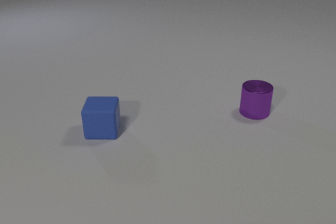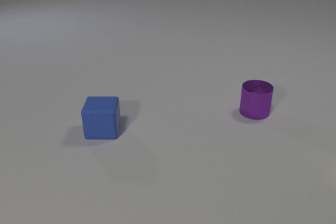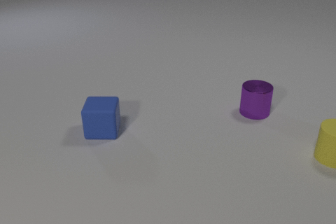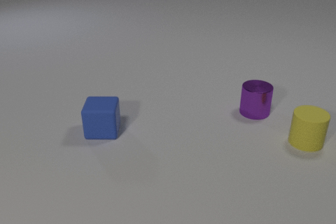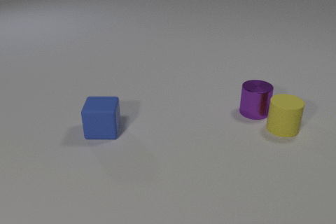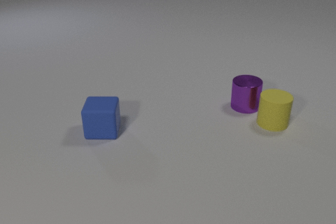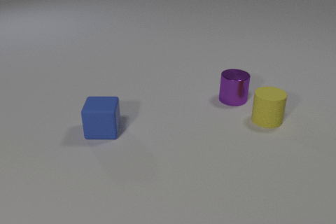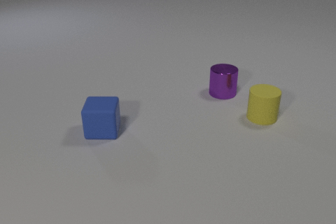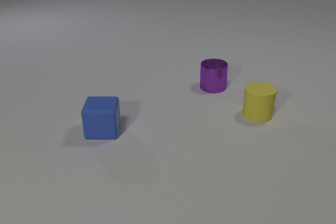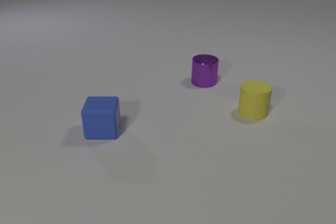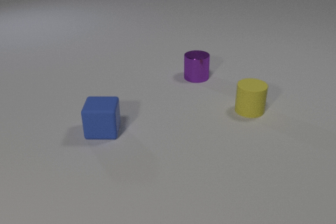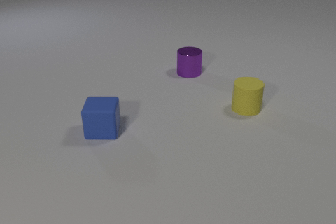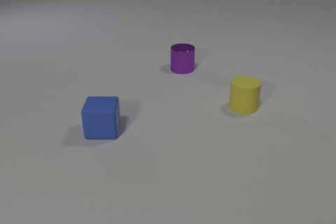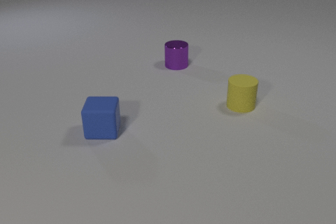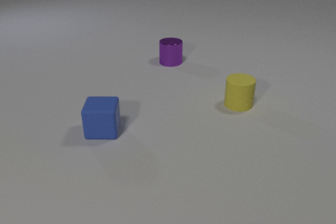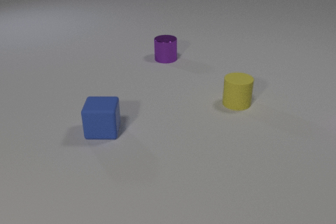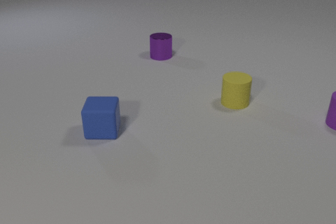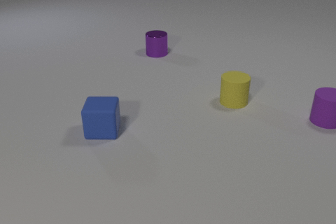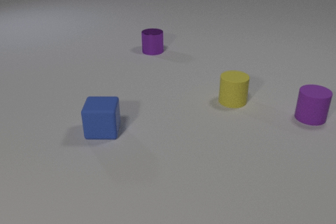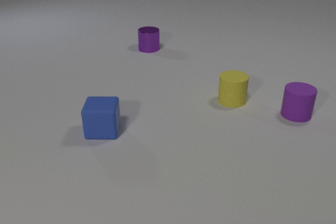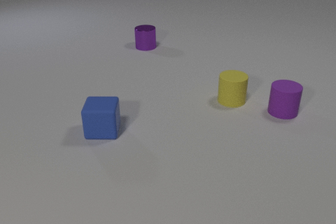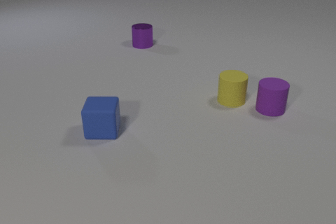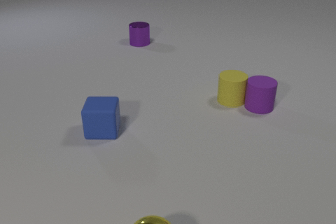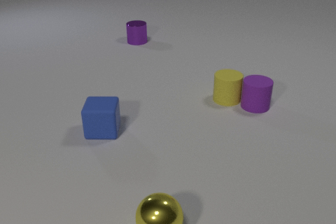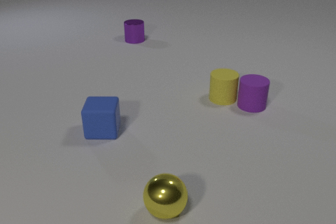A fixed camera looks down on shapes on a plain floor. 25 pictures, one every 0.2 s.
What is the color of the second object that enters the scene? purple.
How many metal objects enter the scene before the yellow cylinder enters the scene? 0.
How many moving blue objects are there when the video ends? 0.
0.0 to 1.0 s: The yellow rubber cylinder comes in at the right edge, slides to the left and away from the camera. The purple metal cylinder slides to the left and away from the camera. The yellow rubber cylinder and the purple metal cylinder collide.
1.0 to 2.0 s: The yellow rubber cylinder slides to the left and away from the camera. The purple metal cylinder slides away from the camera and to the left.
2.0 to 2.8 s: The yellow rubber cylinder slides to the left and away from the camera. The purple metal cylinder slides away from the camera and to the left.
2.8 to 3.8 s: The yellow rubber cylinder slides to the left and away from the camera. The purple metal cylinder slides away from the camera and to the left. The purple rubber cylinder comes in at the right edge, slides to the left.
3.8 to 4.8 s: The yellow rubber cylinder slides to the left. The purple metal cylinder slides away from the camera and to the left. The purple rubber cylinder slides to the left. The yellow metal sphere comes in at the bottom edge, rolls away from the camera. The yellow rubber cylinder and the purple rubber cylinder collide.
